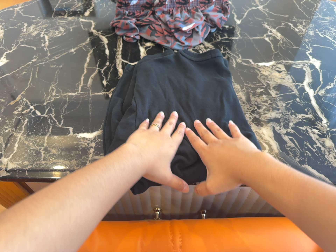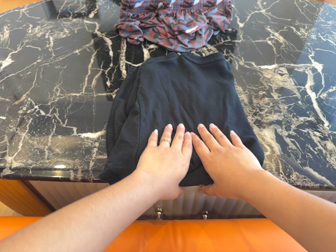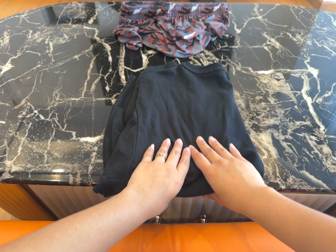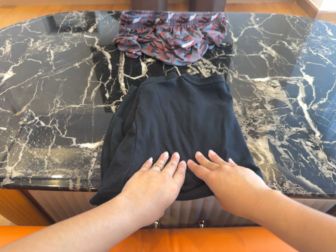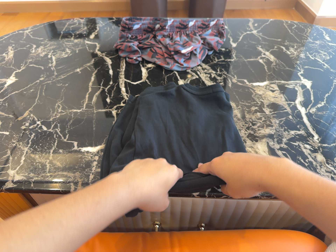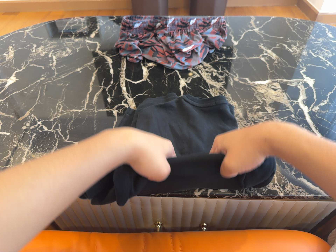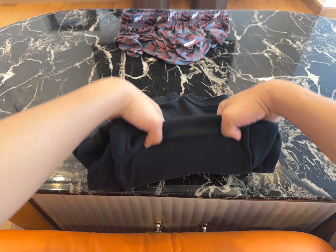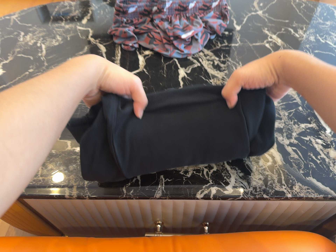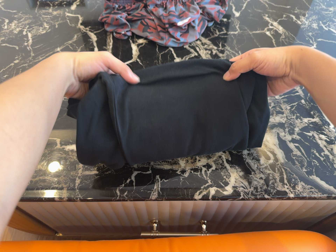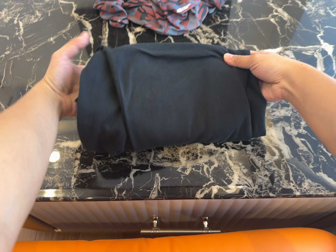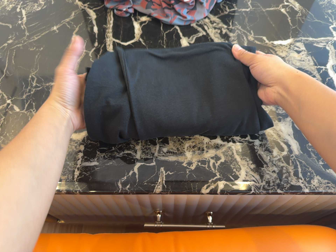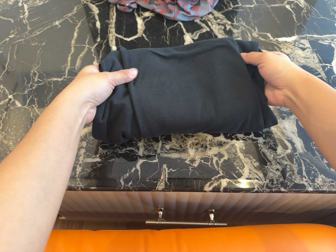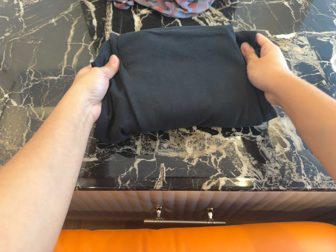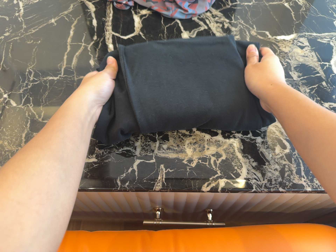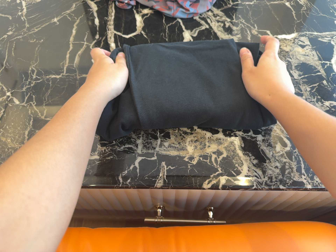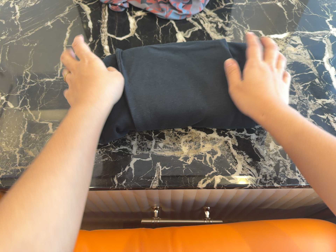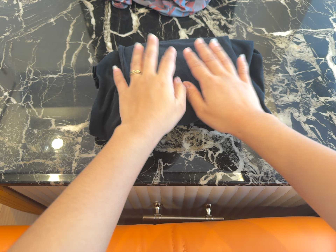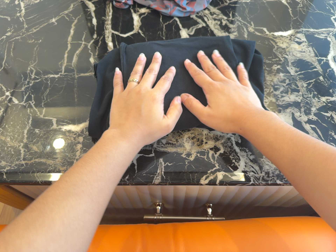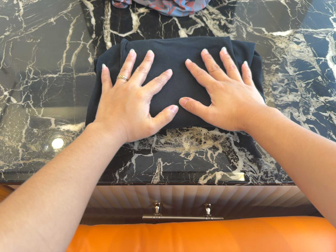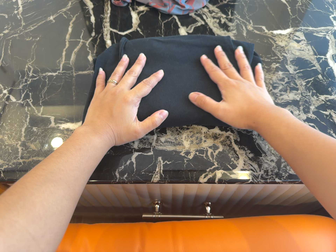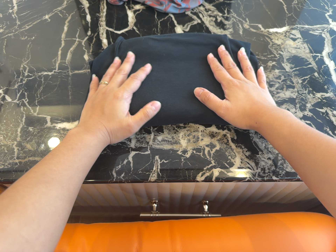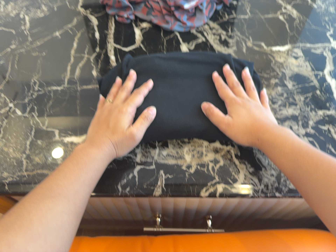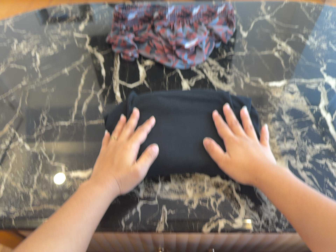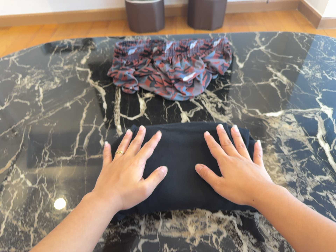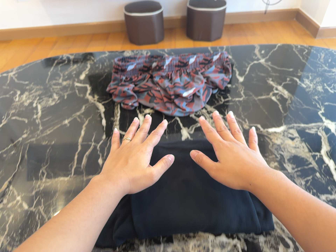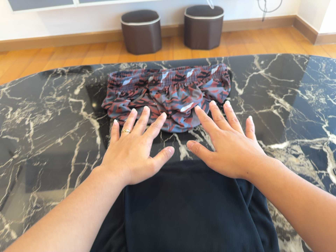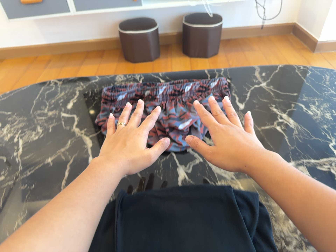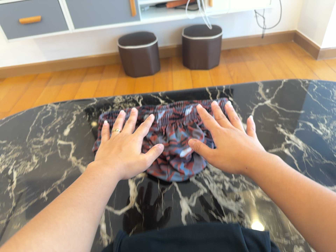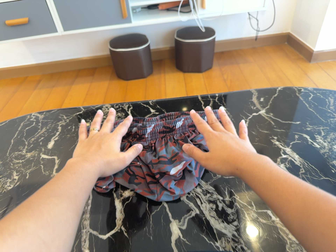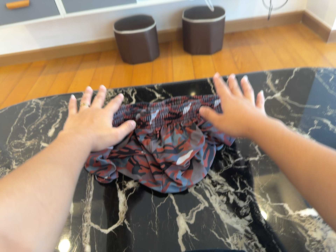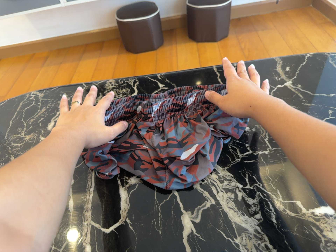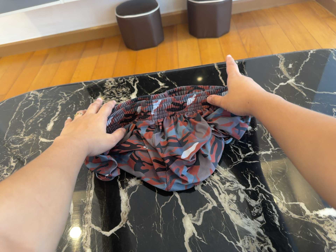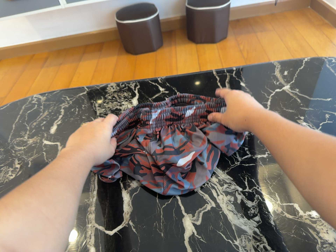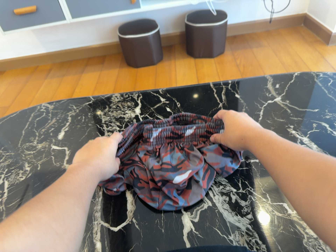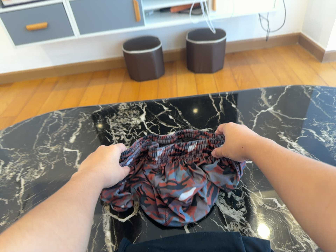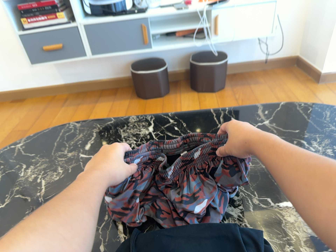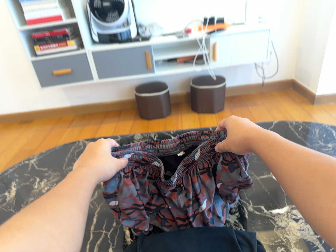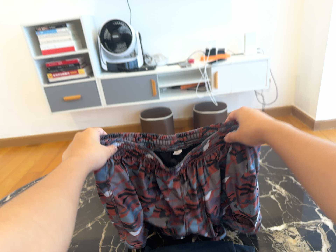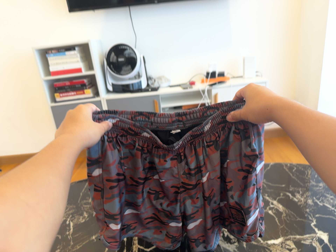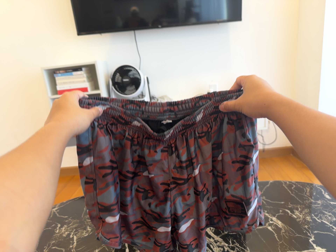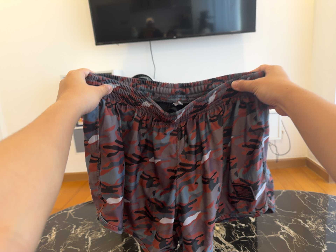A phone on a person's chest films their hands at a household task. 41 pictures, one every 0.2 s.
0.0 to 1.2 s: The camera shifts only a little, or ends up much as it began.
1.2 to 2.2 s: The camera travels forward, about 9 cm, so what stands in front looms larger. Its aim tips toward the bottom of its view by about 10 degrees, and the scene shifts upward.
2.2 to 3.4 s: The camera keeps its place and its aim.
3.4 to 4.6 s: The camera's aim tips toward the top of its view by about 15 degrees, and the scene shifts downward.
4.6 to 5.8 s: The camera travels forward and toward the top of its view, about 22 cm, so what stands in front looms larger.
5.8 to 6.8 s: The camera travels backward, about 9 cm, so what stands in front gets smaller.
6.8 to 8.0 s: The camera travels backward, about 32 cm, so what stands in front gets smaller. Its aim tips toward the top of its view by about 25 degrees, and the scene shifts downward.
The film runs forward here.
